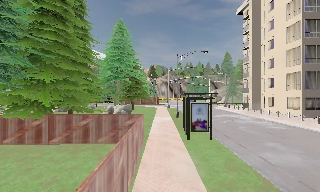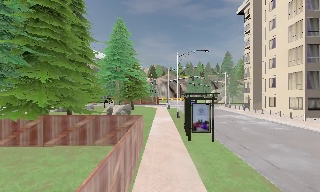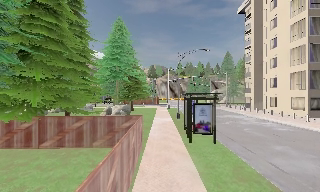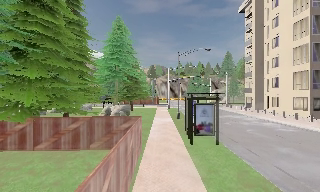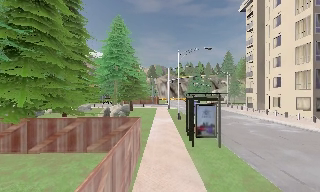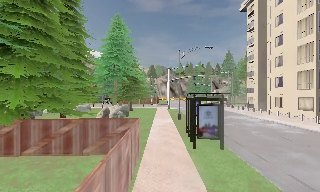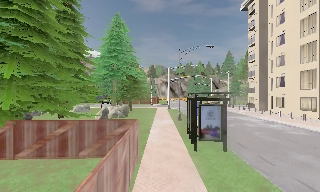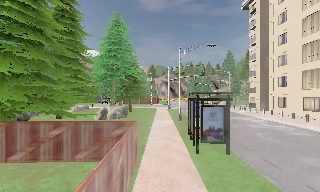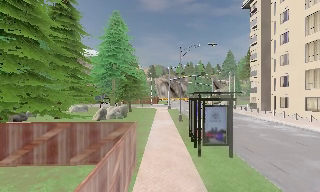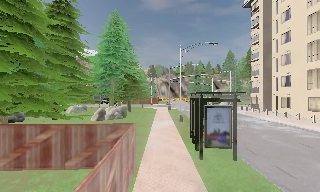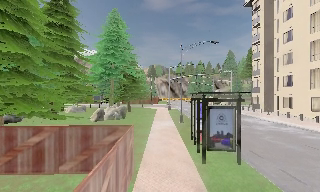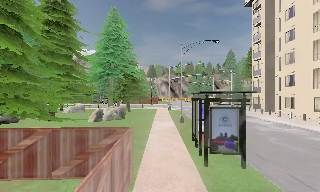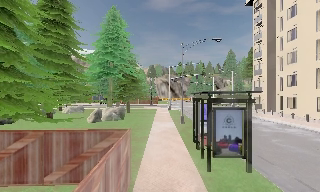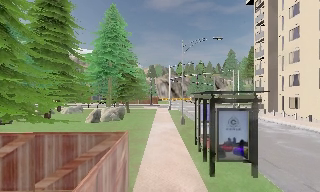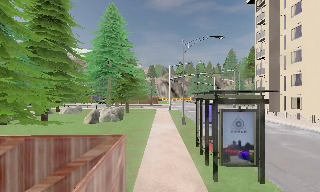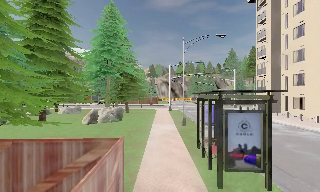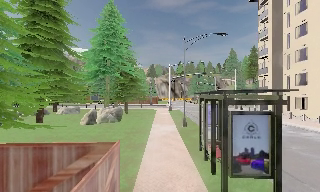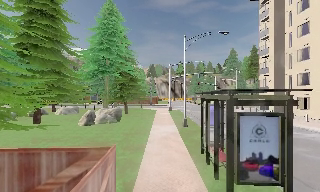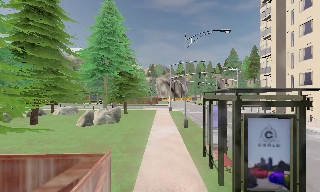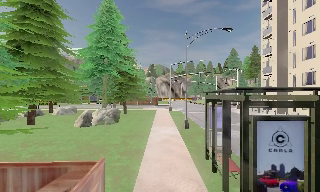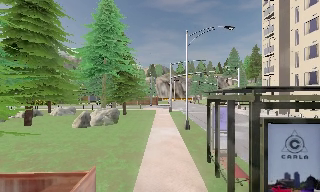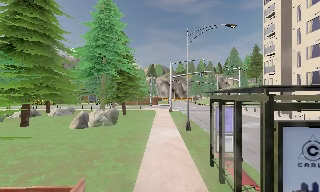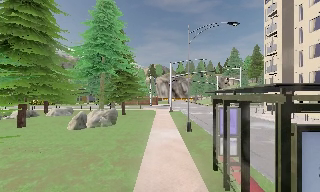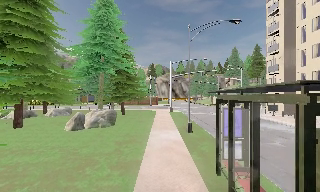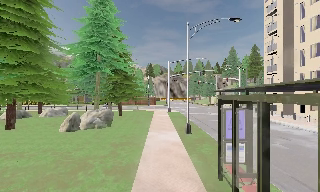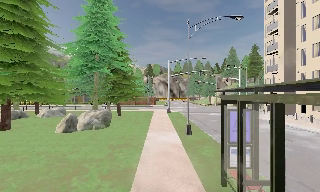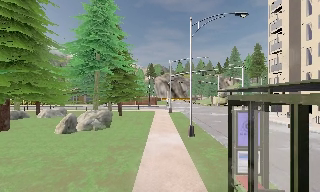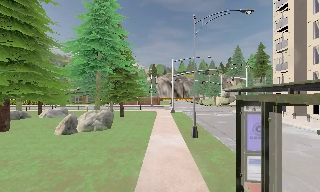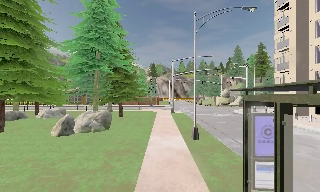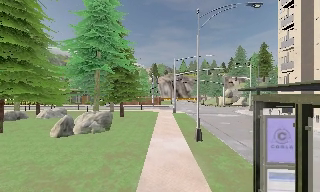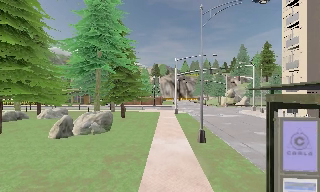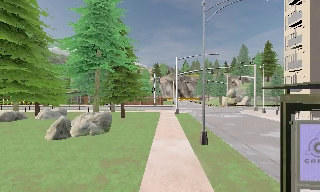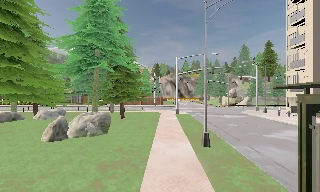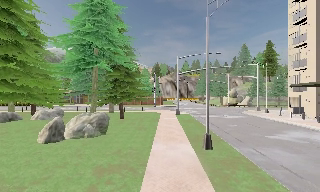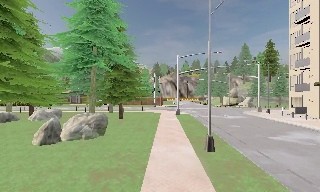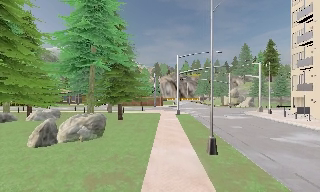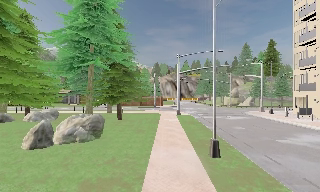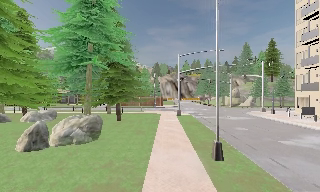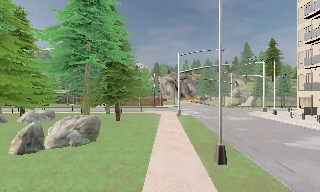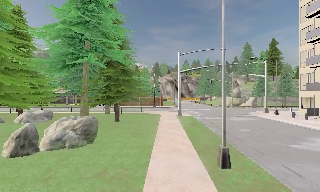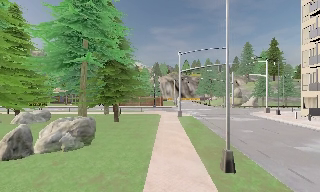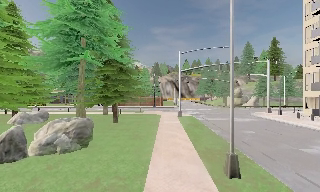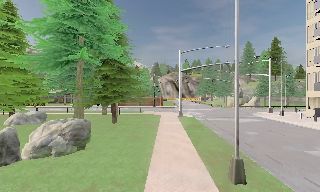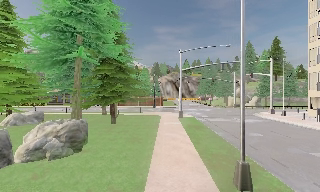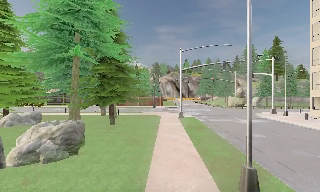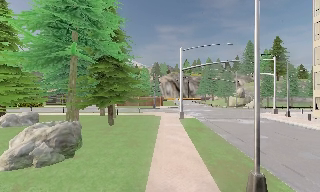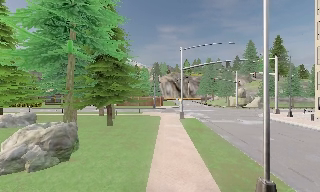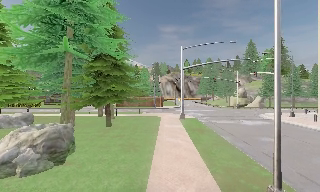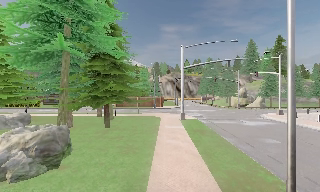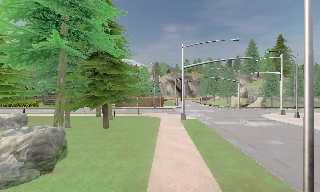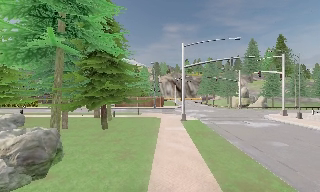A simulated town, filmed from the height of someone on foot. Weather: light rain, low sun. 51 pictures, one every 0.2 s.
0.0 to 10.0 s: The camera travels forward, about 16 m, so what stands in front looms larger.
The film runs forward here.
